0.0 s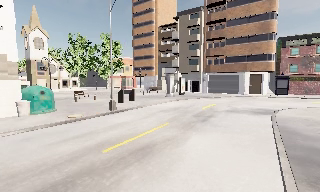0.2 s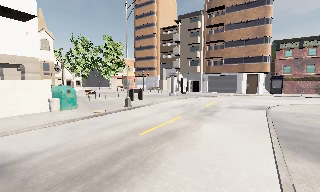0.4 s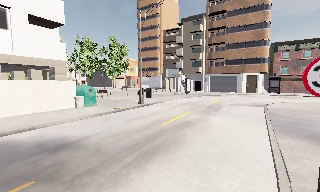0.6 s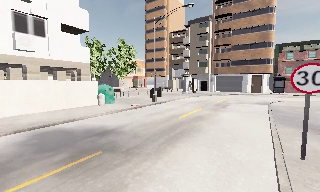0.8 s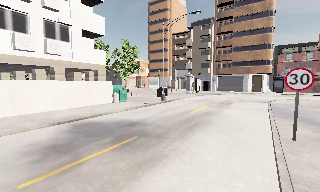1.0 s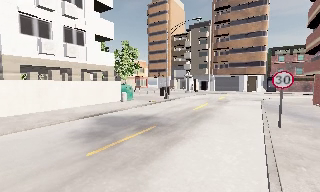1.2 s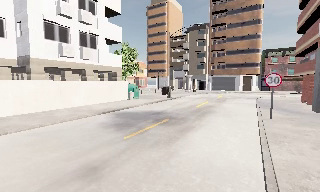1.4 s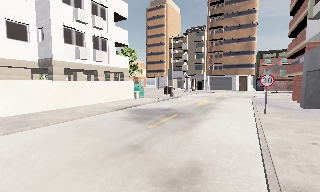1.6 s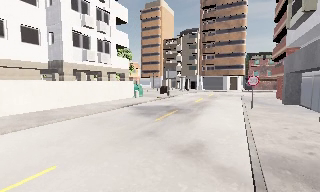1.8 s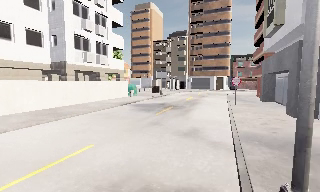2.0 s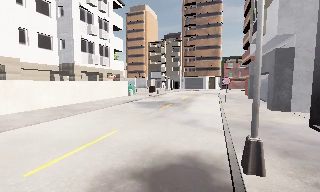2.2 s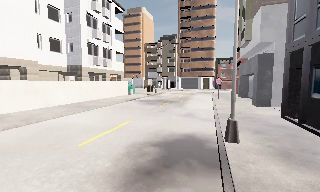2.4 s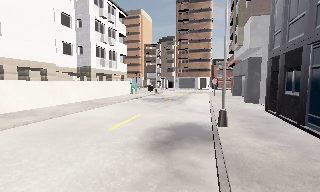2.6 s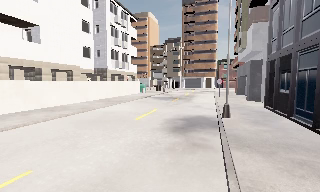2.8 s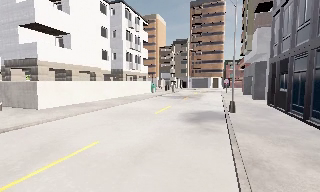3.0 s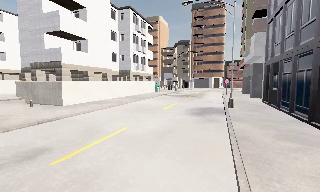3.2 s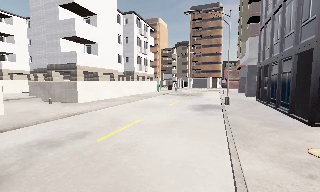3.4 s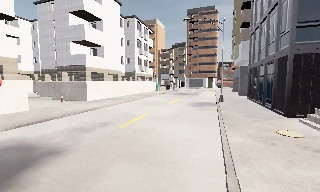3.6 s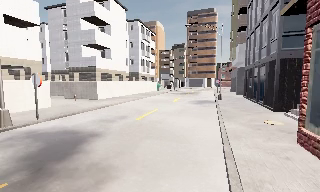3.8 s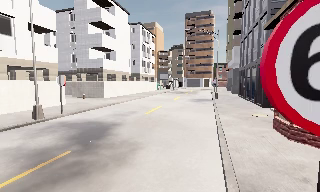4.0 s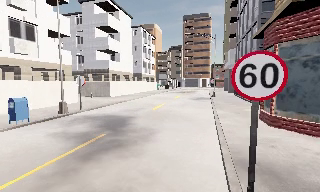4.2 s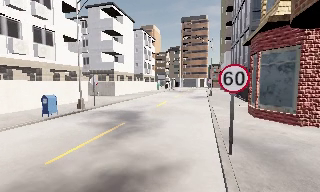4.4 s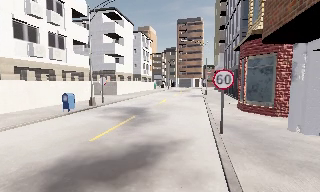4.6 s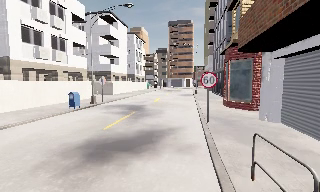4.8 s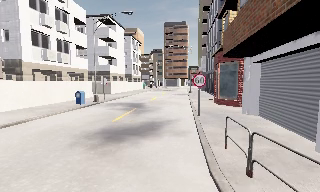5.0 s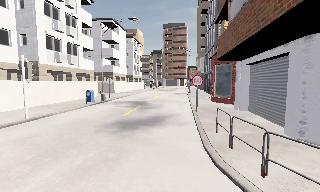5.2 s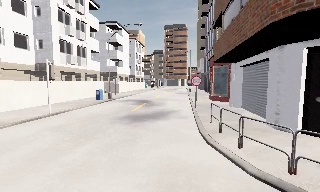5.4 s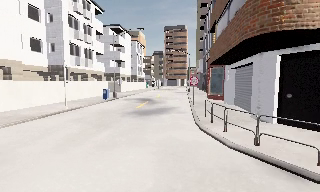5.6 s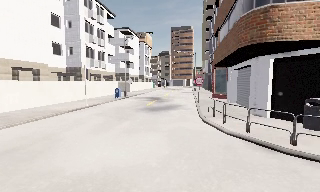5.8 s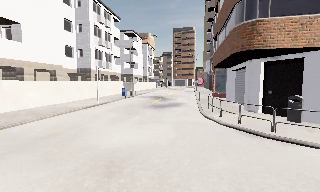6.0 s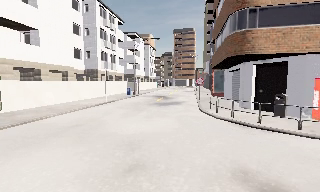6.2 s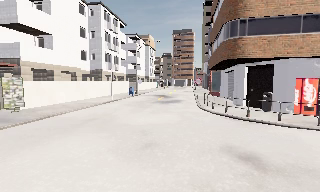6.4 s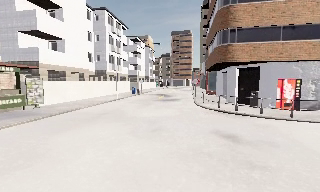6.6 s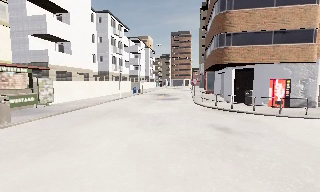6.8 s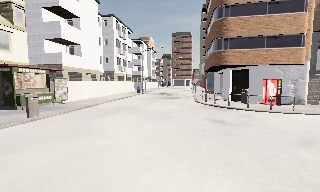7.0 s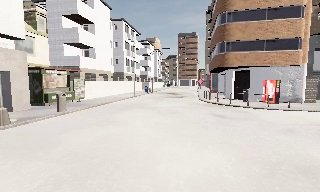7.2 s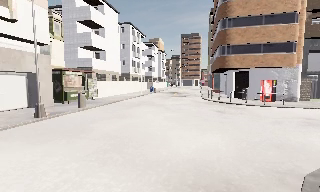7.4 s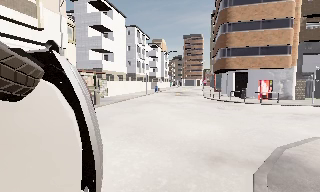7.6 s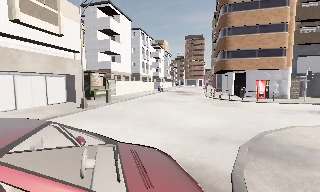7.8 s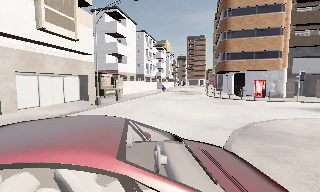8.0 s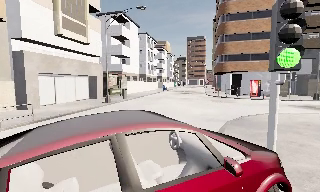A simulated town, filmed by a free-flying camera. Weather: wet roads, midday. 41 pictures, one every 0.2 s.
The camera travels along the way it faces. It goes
backward.
0.0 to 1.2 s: The camera travels backward and to its left, about 9 m, so what stands in front gets smaller.
1.2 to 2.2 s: The camera pans to its right, which is clockwise from overhead, by about 15 degrees. It travels backward and to its left, about 8 m, so what stands in front gets smaller.
2.2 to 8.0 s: The camera travels backward, about 45 m, so what stands in front gets smaller.
The film runs backward here.
